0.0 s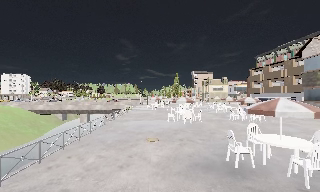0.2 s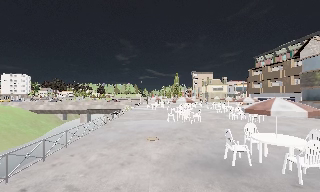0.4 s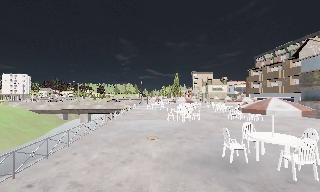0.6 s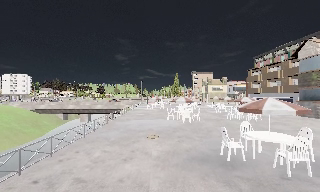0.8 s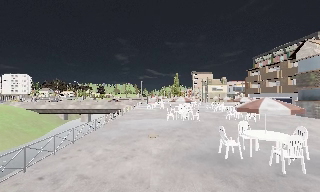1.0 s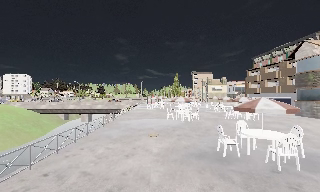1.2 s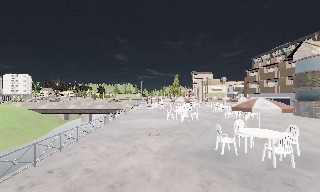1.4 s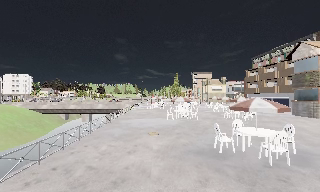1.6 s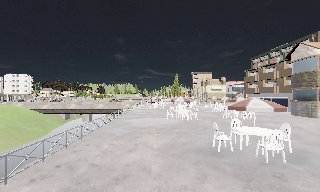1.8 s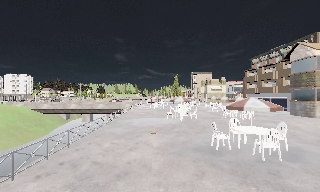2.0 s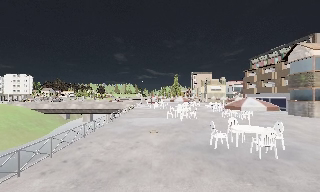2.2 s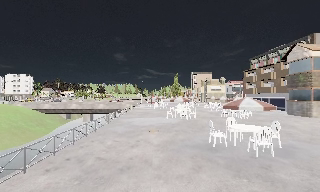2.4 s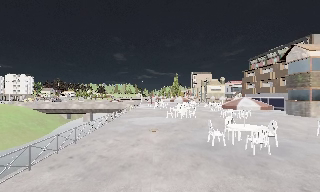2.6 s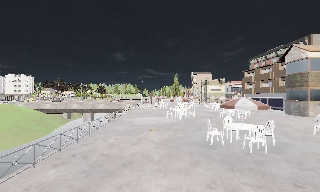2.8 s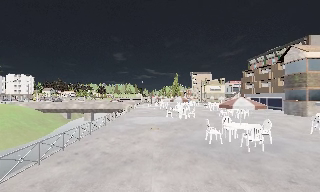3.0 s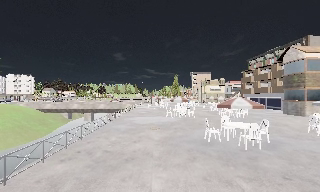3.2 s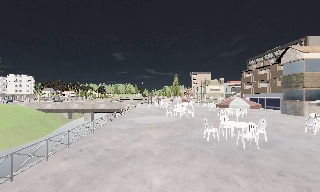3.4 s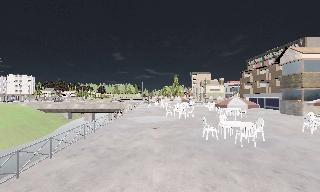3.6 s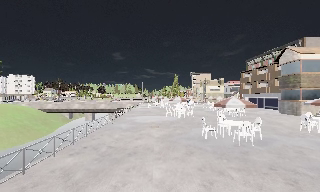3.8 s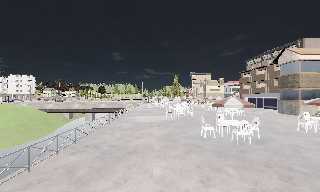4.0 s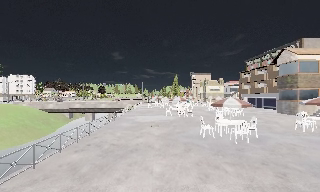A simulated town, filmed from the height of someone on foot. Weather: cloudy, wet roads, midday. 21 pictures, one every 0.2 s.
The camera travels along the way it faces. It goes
backward.
0.0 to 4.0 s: The camera travels backward, about 4 m, so what stands in front gets smaller.
The film runs backward here.
